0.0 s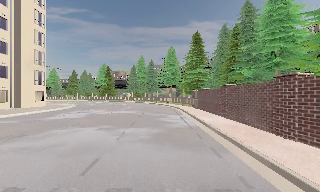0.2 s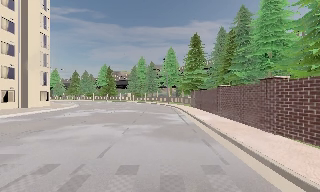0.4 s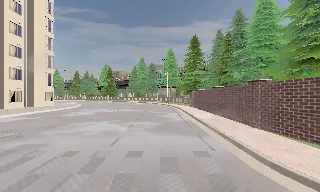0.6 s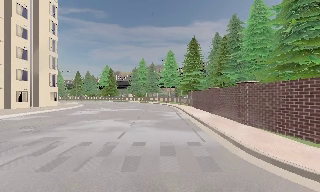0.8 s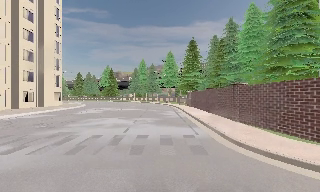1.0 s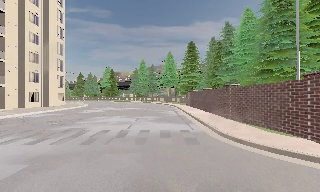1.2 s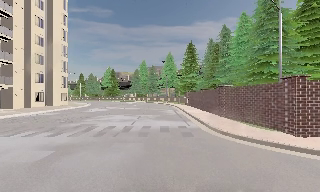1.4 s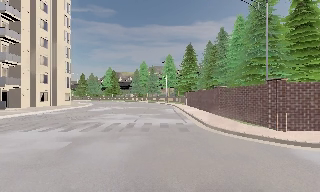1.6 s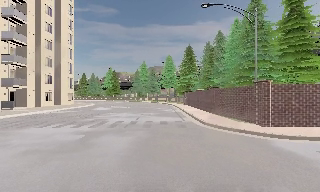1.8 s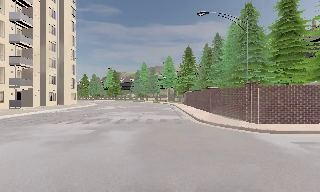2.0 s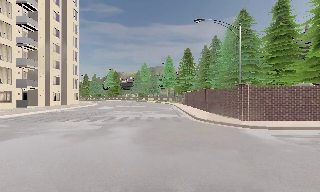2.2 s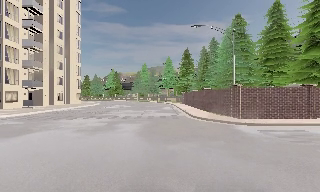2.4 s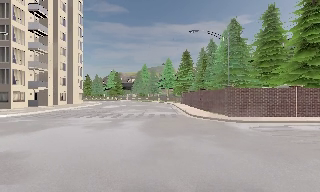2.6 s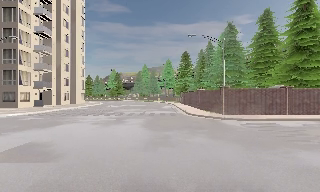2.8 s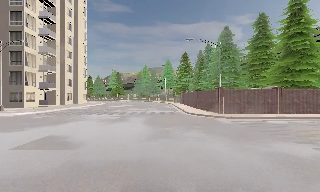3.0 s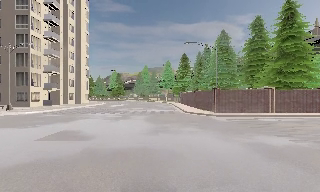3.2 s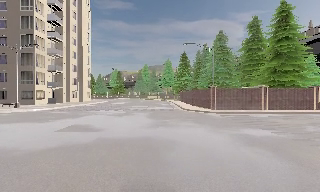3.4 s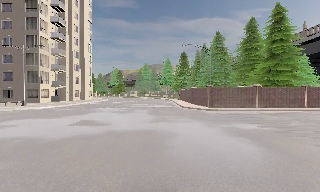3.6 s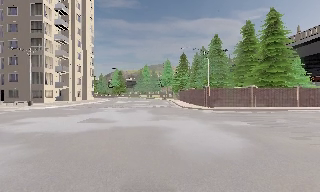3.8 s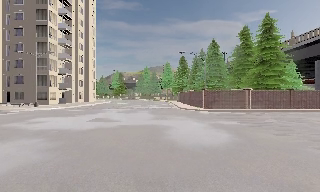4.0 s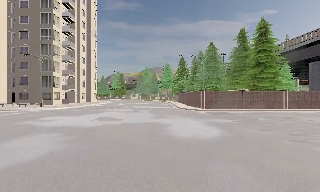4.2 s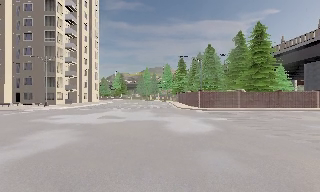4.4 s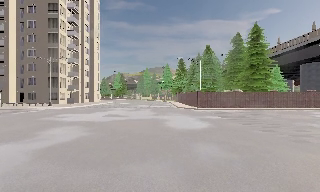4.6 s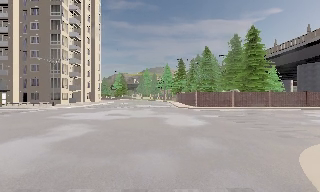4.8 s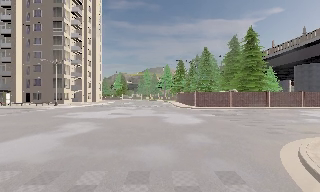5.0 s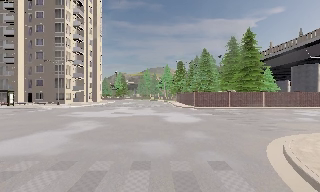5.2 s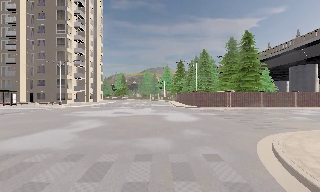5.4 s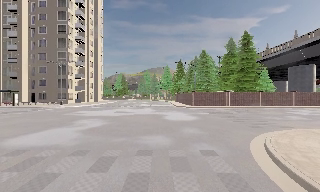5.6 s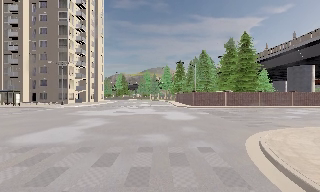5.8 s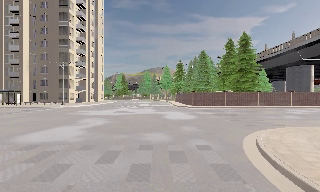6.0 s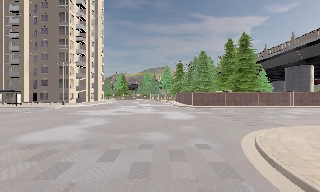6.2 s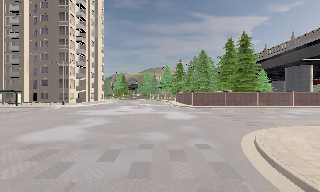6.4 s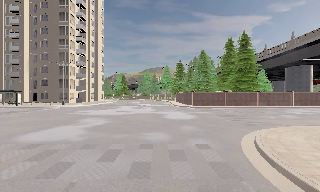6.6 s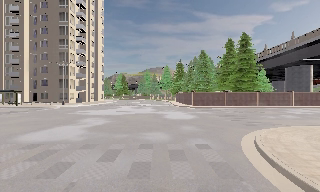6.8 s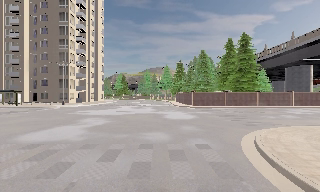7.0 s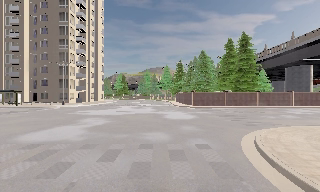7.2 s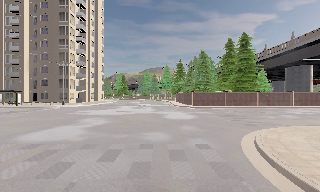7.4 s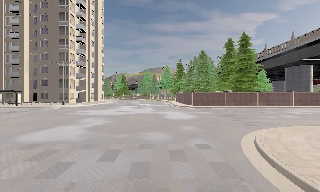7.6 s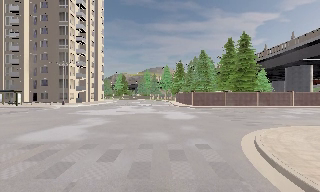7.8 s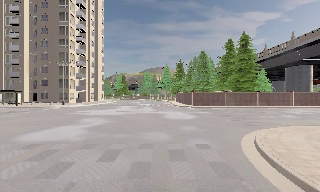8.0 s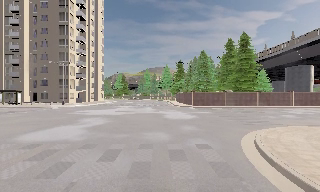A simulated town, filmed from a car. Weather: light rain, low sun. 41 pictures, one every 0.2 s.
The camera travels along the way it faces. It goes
backward.
0.0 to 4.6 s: The camera travels backward, about 25 m, so what stands in front gets smaller.
4.6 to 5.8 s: The camera travels backward, about 2.5 m, so what stands in front gets smaller. It loses speed.
5.8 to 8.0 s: The camera keeps its place and its aim.
The film runs backward here.
